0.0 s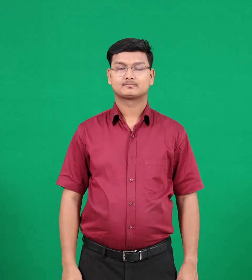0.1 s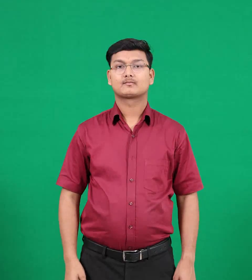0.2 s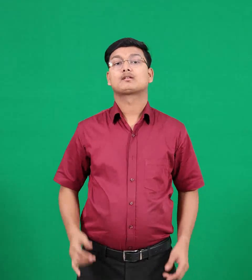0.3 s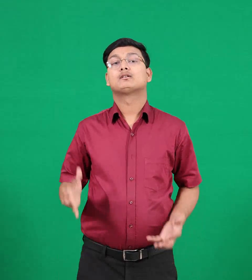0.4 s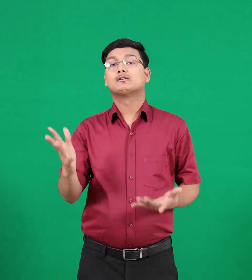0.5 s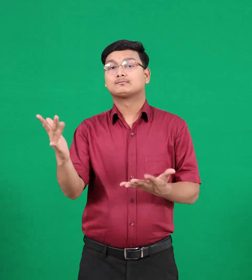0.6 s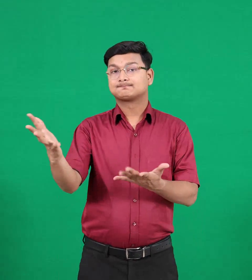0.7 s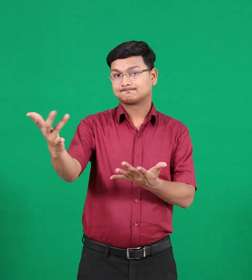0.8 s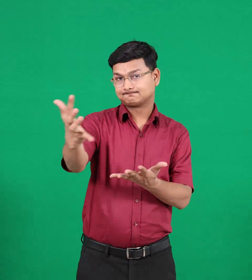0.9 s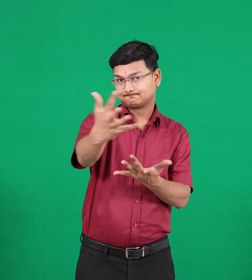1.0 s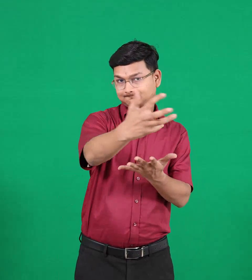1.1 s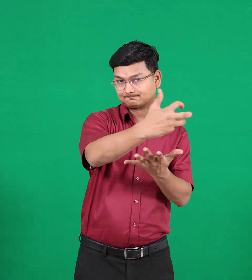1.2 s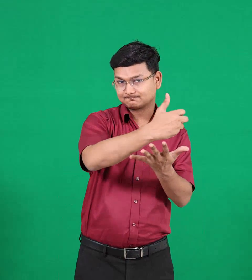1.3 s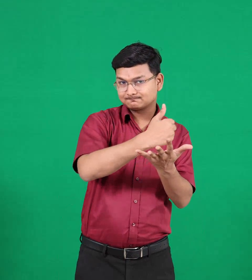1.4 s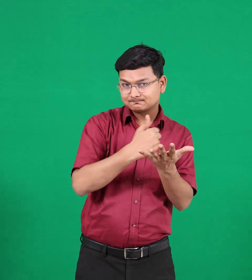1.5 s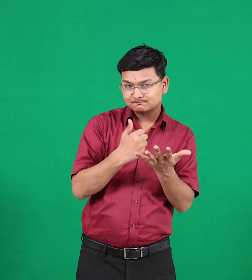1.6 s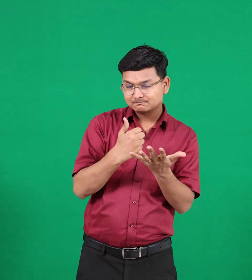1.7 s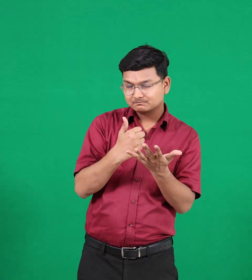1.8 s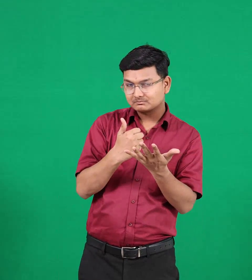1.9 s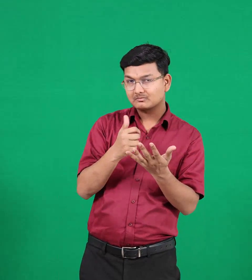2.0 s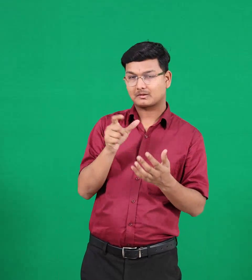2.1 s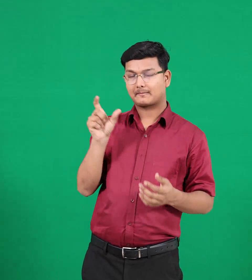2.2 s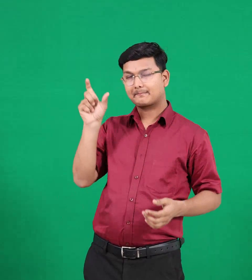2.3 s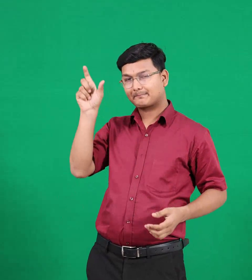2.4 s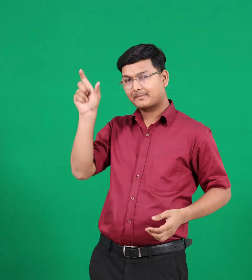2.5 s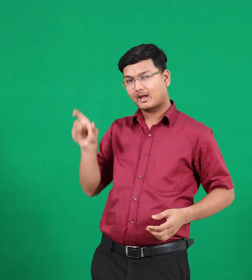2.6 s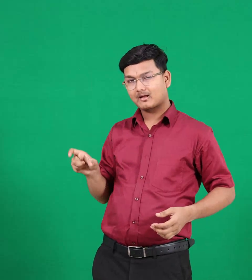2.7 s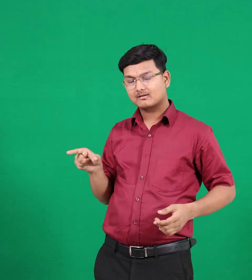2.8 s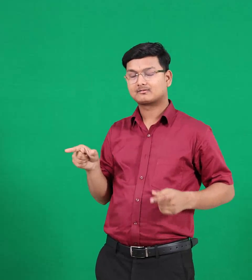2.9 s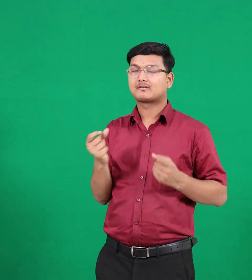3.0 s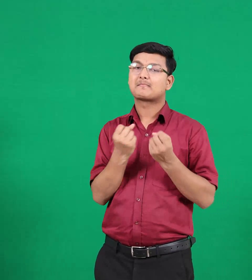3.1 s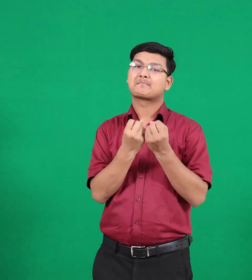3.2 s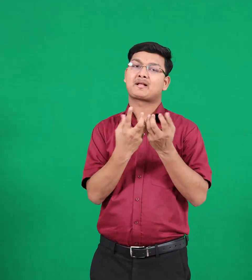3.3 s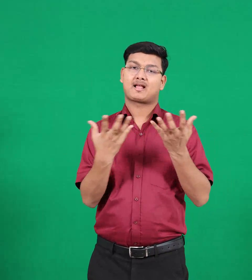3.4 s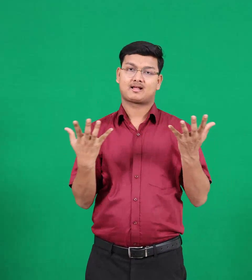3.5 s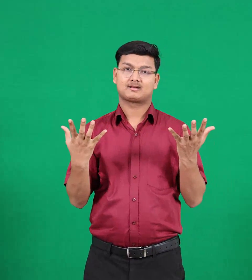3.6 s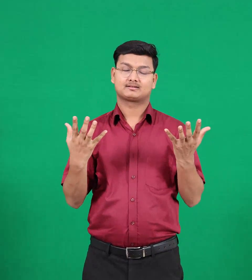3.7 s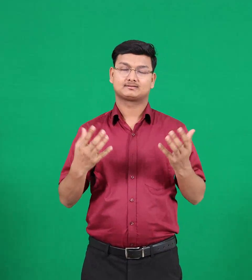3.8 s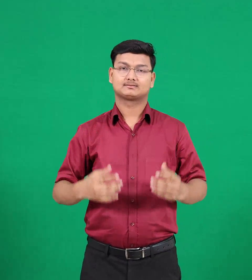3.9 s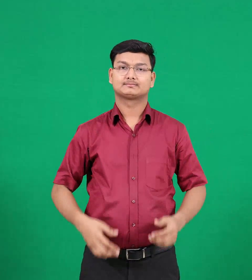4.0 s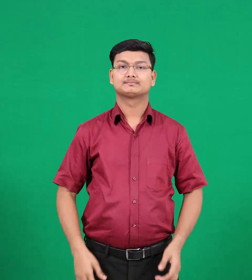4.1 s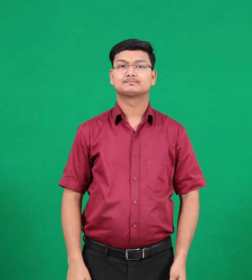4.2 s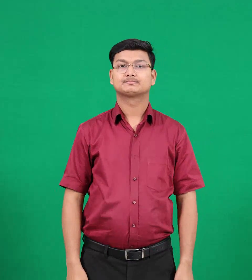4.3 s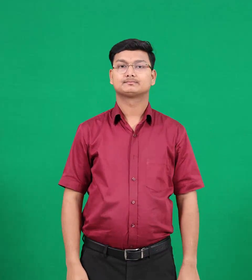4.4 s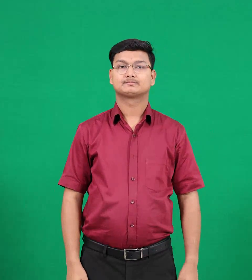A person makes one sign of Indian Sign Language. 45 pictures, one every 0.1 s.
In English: collectors
